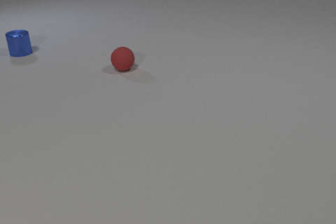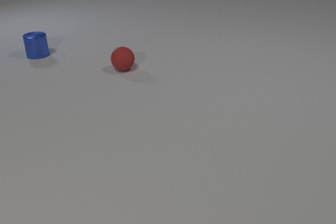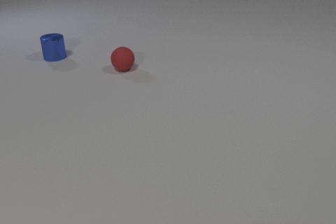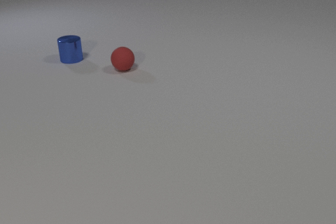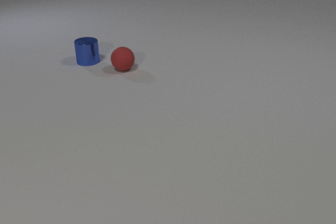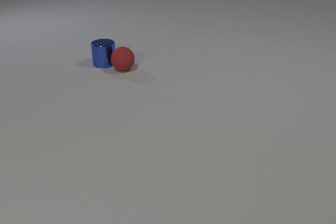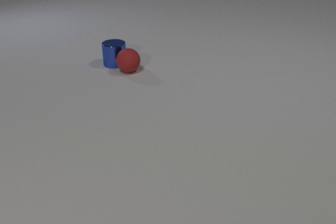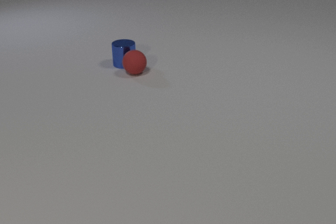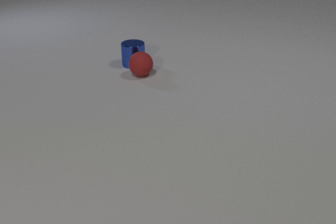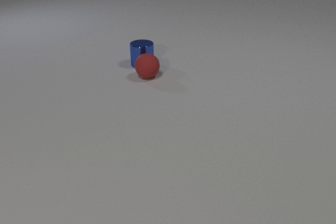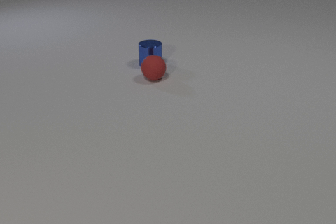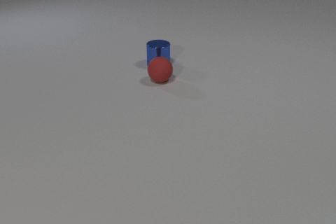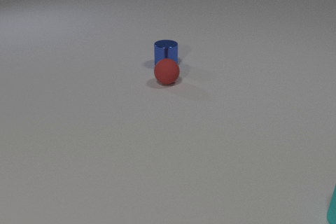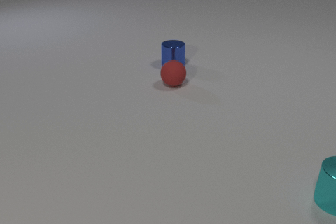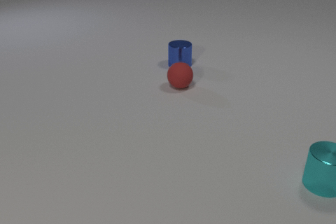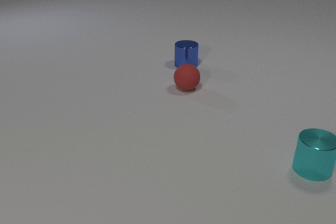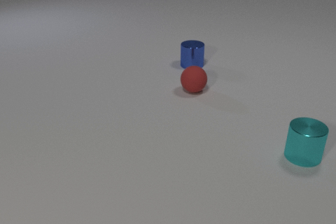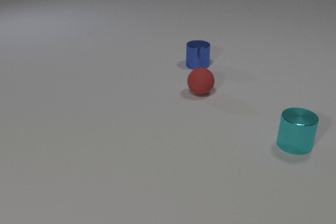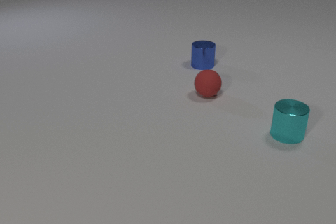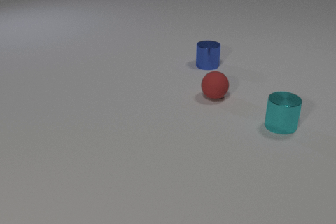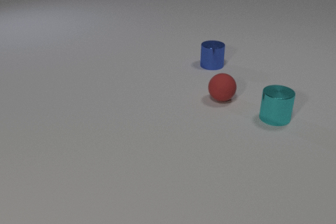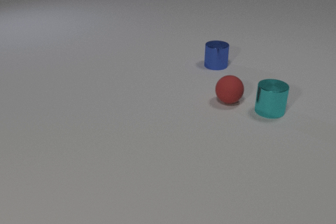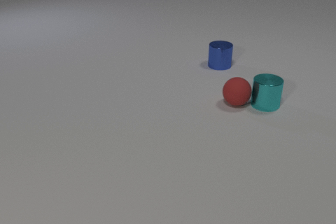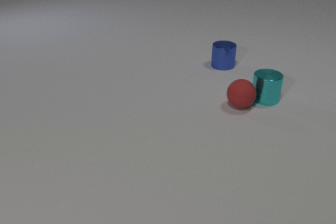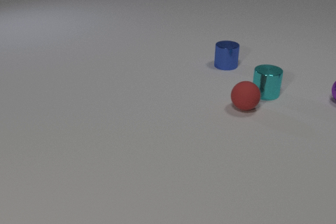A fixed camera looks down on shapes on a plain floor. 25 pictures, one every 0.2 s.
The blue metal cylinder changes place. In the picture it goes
to the right.
The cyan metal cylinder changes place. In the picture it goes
away from the camera.
0.0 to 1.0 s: The blue metal cylinder slides to the right and toward the camera.
1.0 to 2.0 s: The blue metal cylinder slides to the right. The red rubber sphere rolls to the right and toward the camera. The blue metal cylinder and the red rubber sphere collide.
2.0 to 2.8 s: The blue metal cylinder slides to the right. The red rubber sphere rolls to the right and toward the camera. The cyan metal cylinder comes in at the right edge, slides away from the camera and to the left.
2.8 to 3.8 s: The blue metal cylinder slides to the right. The red rubber sphere rolls to the right and toward the camera. The cyan metal cylinder slides away from the camera and to the left.
3.8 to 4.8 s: The blue metal cylinder slides to the right. The red rubber sphere rolls to the right and toward the camera. The purple metal sphere comes in at the right edge. The cyan metal cylinder slides away from the camera. The red rubber sphere and the cyan metal cylinder collide.
How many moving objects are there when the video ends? 4.
Are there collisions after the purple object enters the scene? no.
How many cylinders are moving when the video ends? 2.
